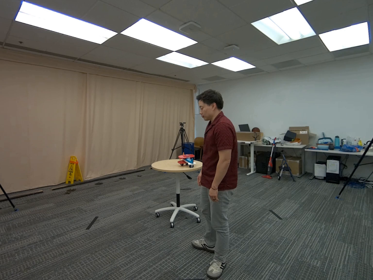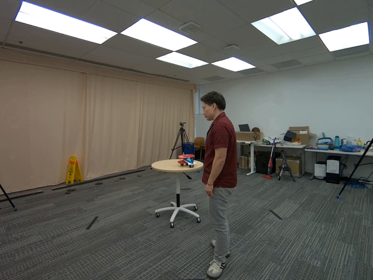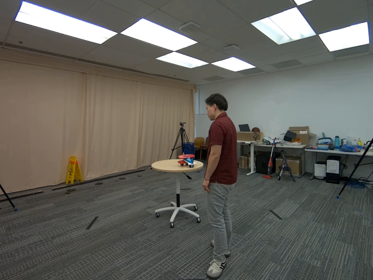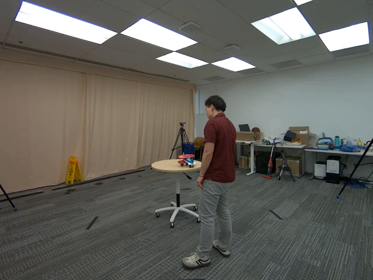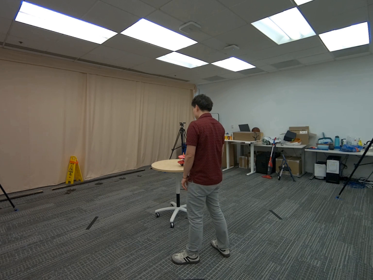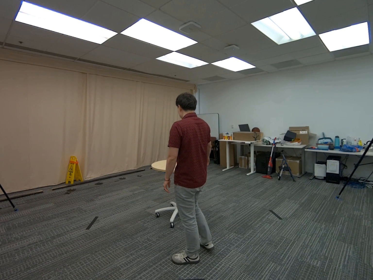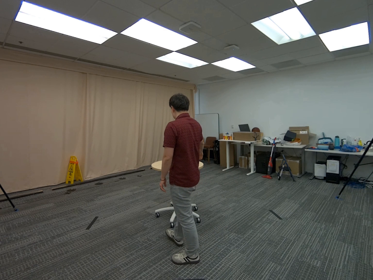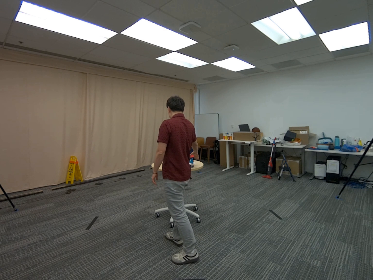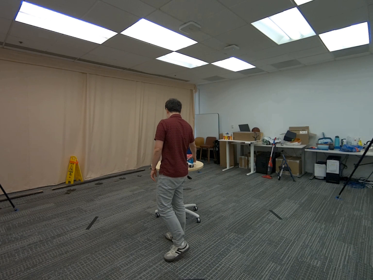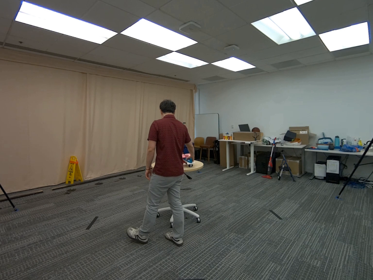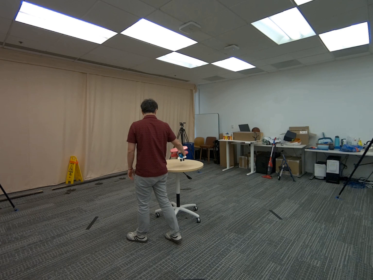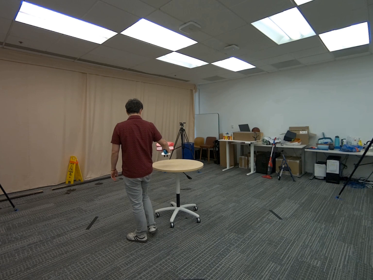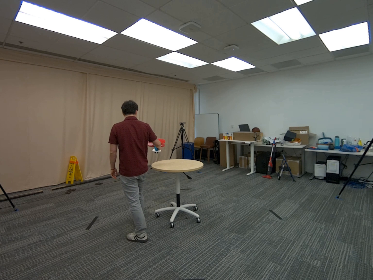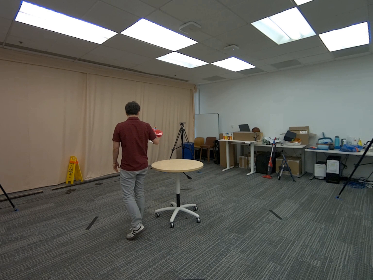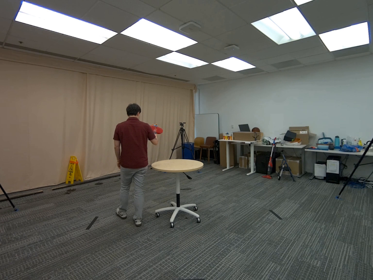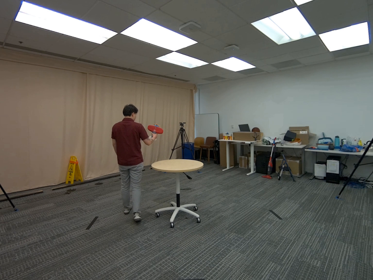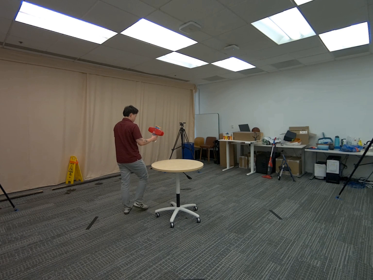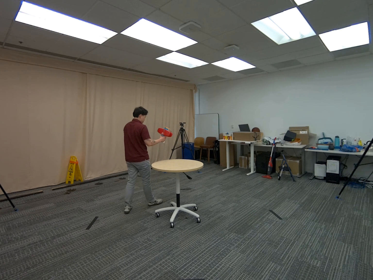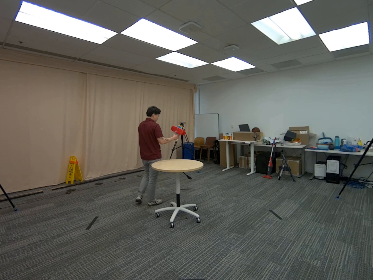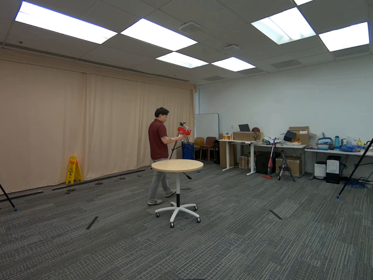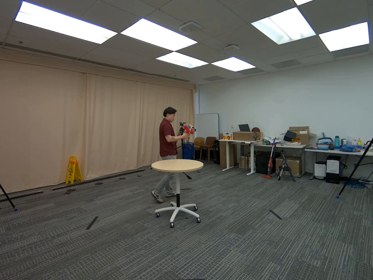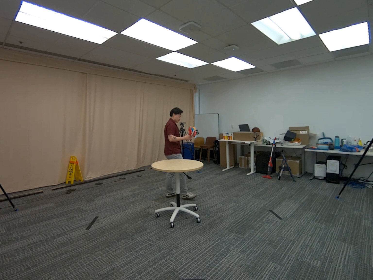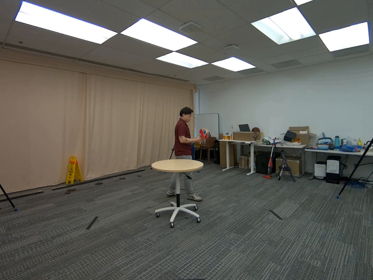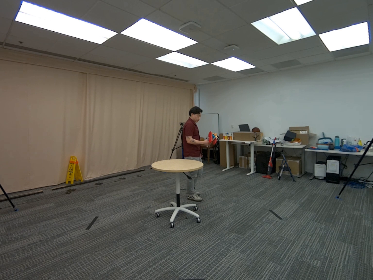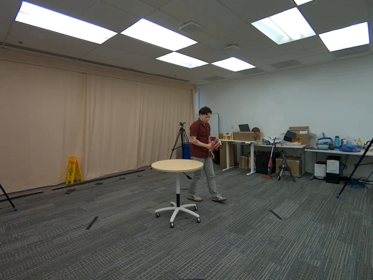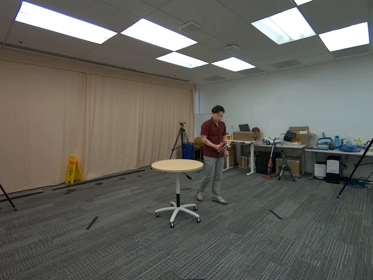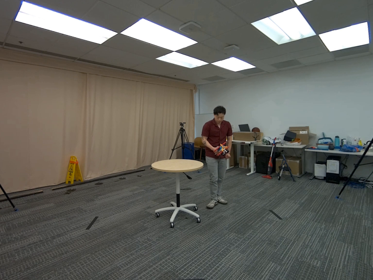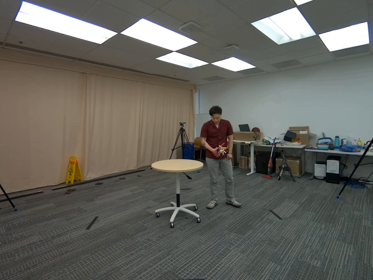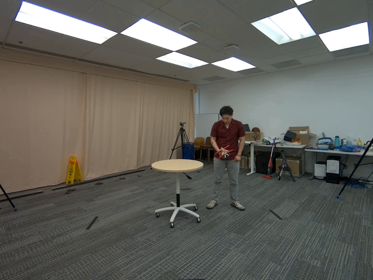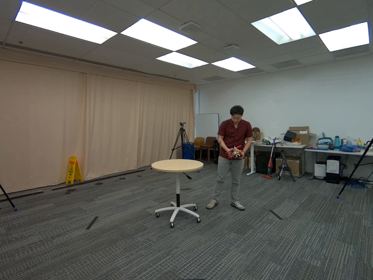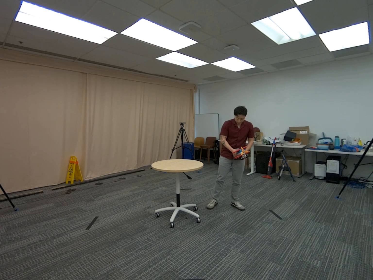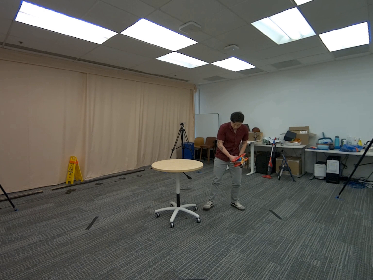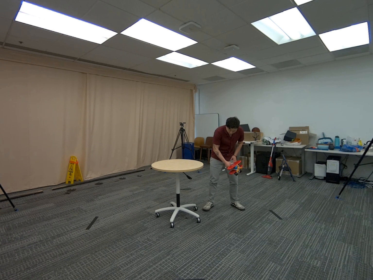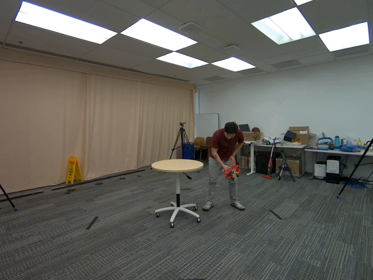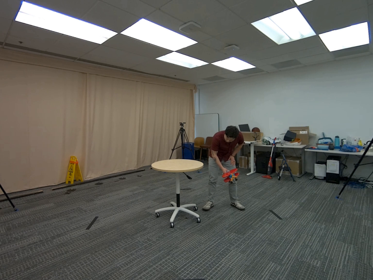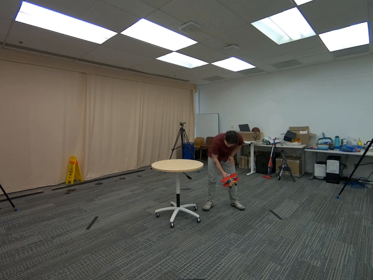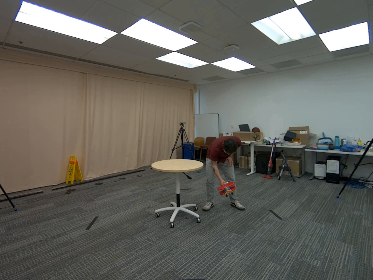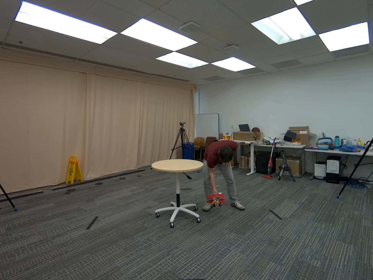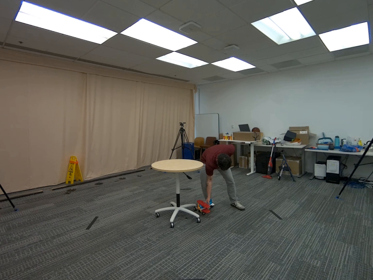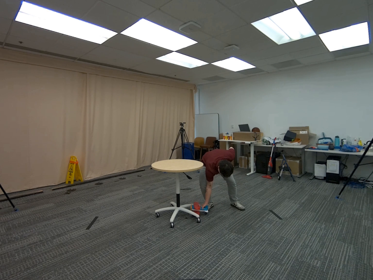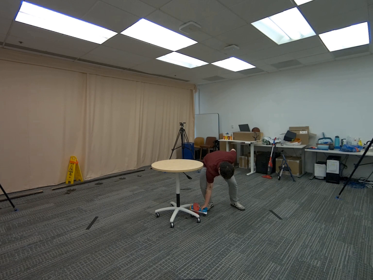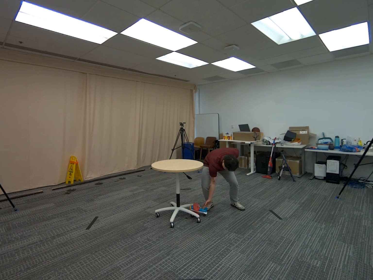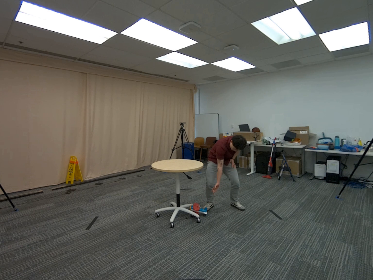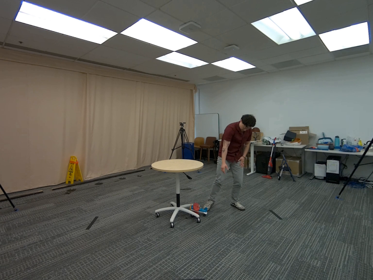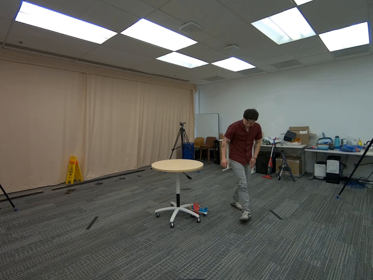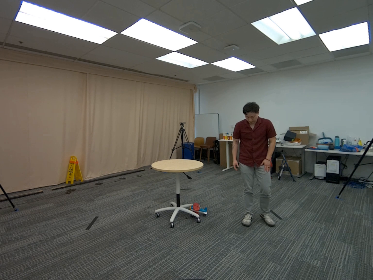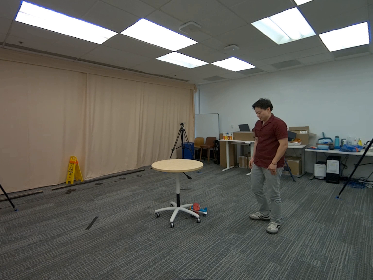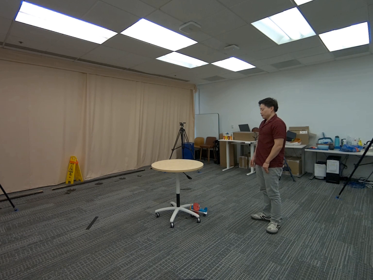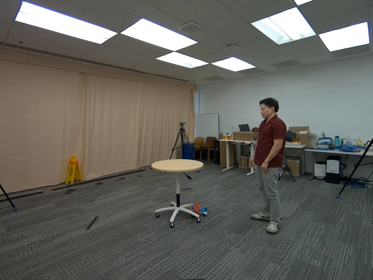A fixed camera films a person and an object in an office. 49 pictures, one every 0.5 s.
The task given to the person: Walk to the toy airplane on the round table, pick up the plane with your right hand and place it on the ground.
